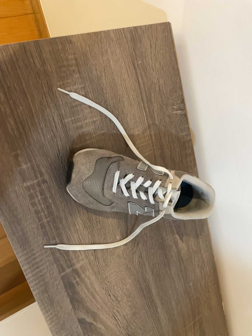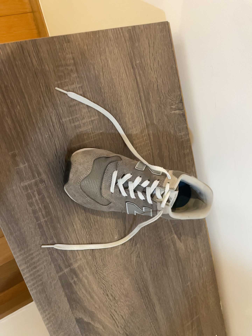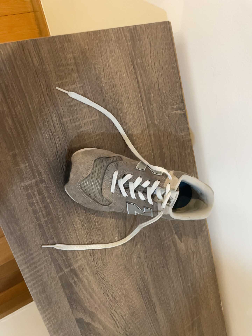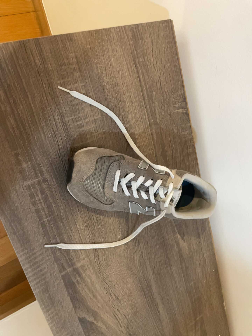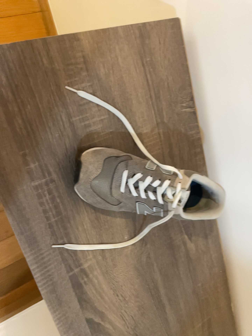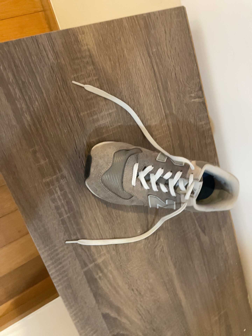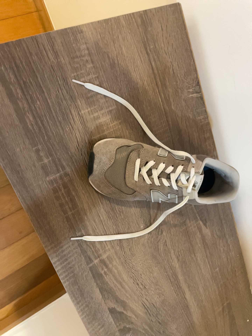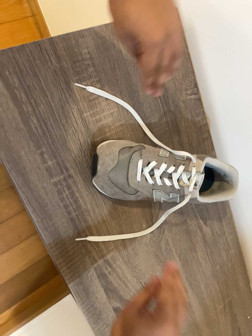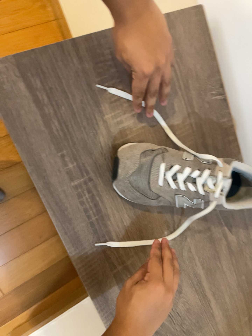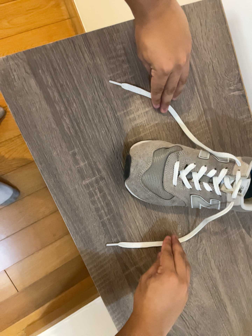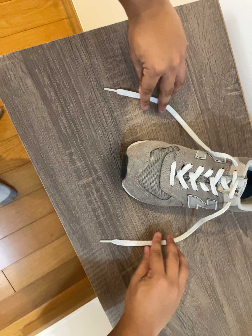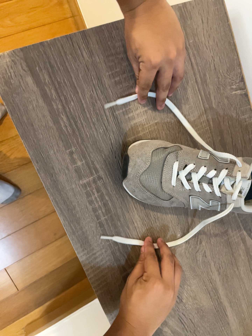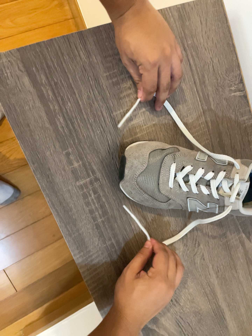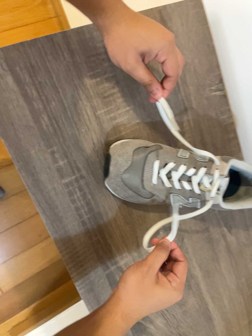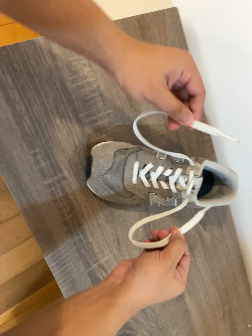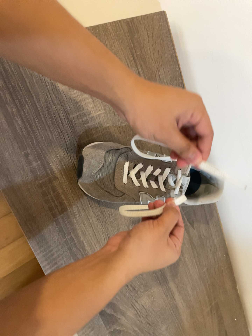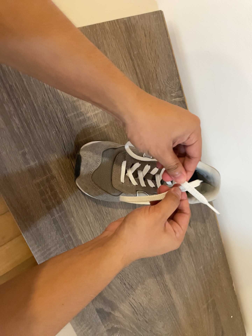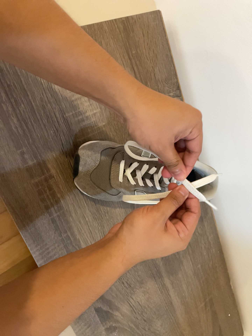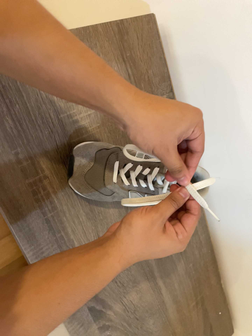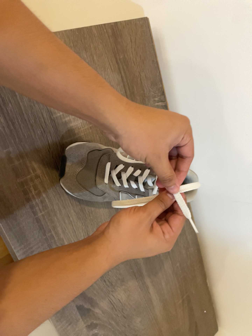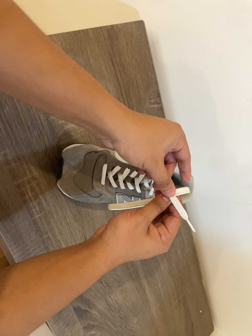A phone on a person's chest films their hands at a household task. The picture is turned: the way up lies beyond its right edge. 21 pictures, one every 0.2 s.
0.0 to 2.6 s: The camera shifts only a little, or ends up much as it began.
2.6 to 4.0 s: The camera pans to its right by about 15 degrees. It travels backward, about 6 cm, so what stands in front gets smaller.
The film runs forward here.
